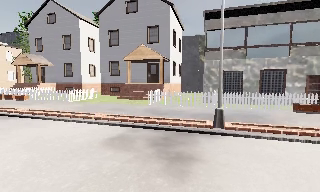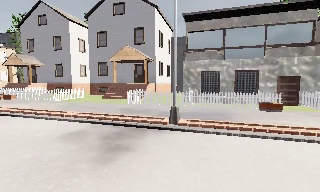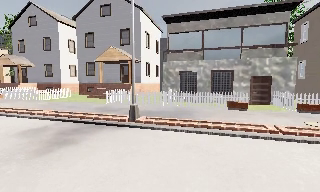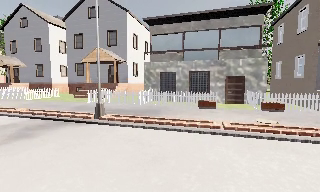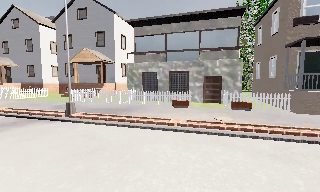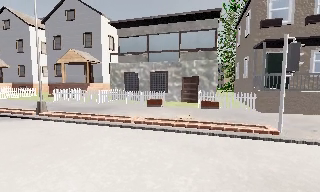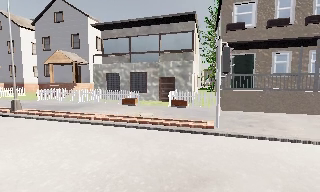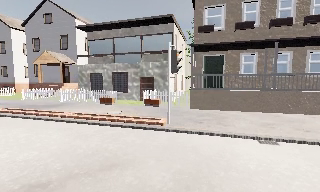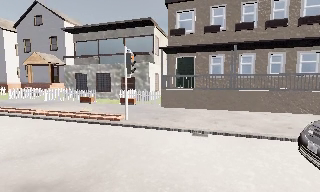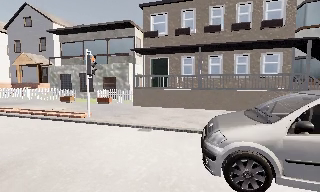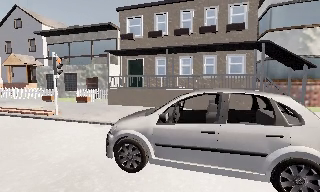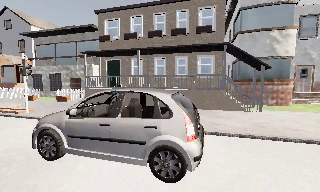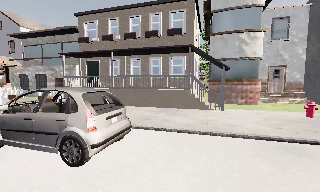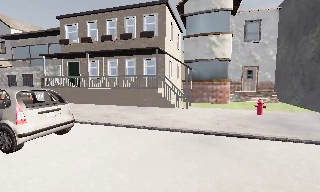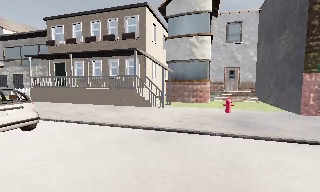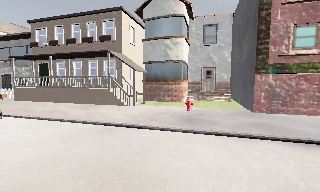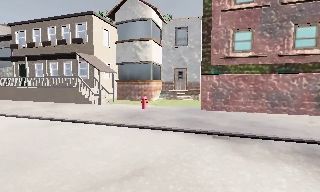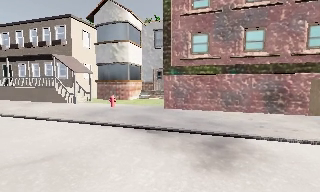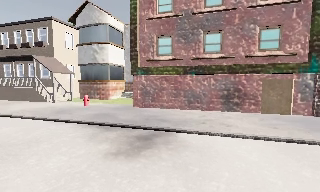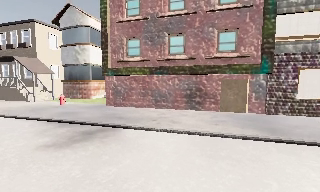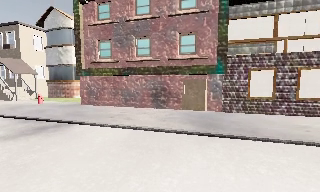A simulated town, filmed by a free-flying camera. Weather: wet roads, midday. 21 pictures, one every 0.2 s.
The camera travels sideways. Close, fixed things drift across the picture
to the left.
0.0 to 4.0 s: The camera travels to its right, about 40 m, so close, fixed things drift to the left.
The film runs forward here.
